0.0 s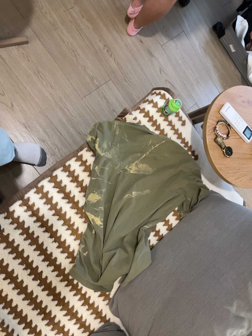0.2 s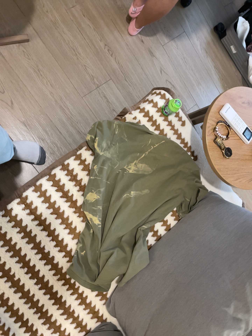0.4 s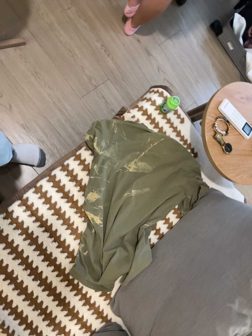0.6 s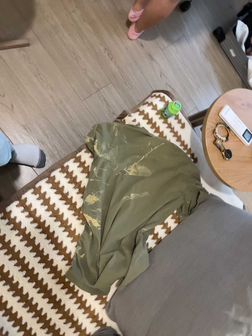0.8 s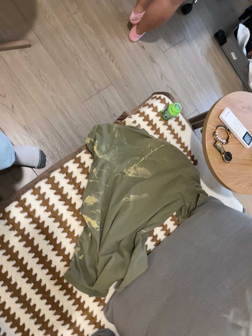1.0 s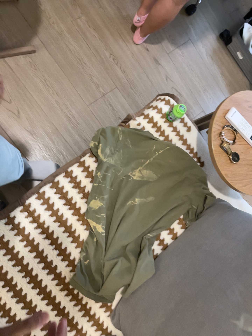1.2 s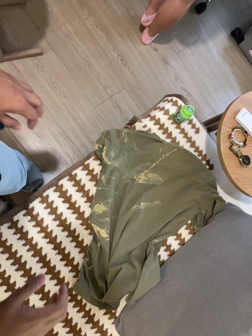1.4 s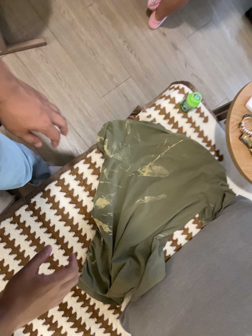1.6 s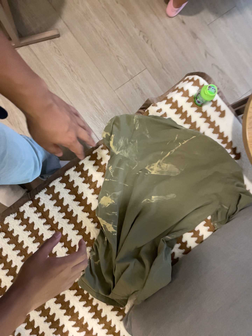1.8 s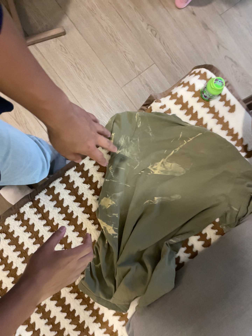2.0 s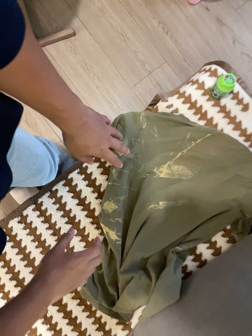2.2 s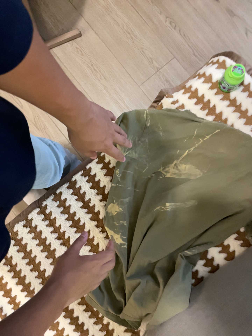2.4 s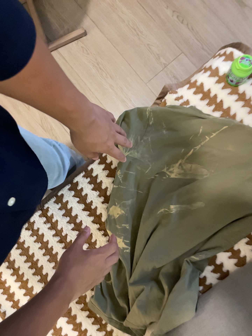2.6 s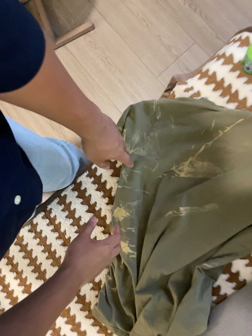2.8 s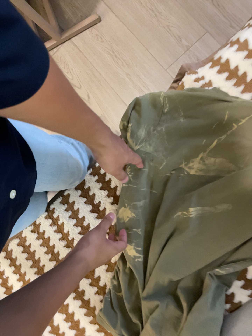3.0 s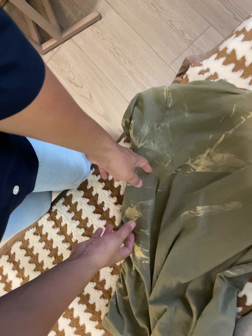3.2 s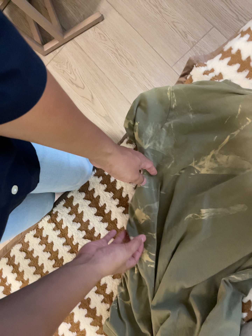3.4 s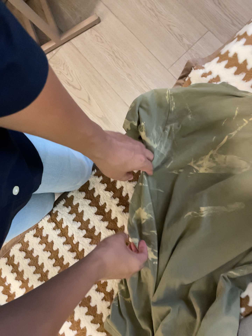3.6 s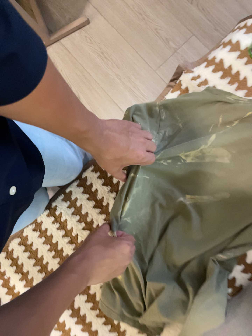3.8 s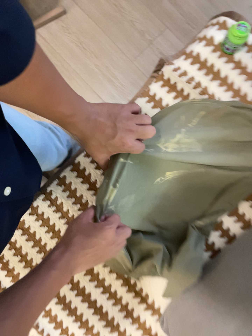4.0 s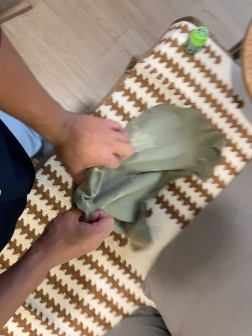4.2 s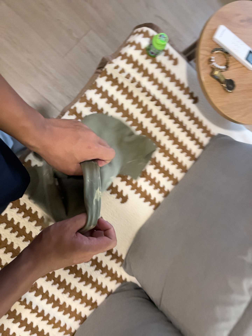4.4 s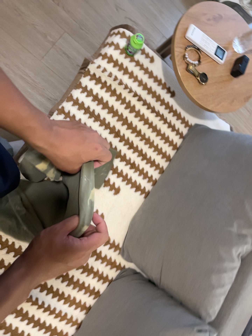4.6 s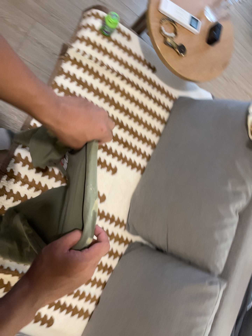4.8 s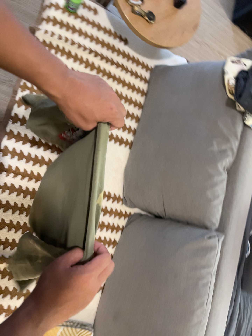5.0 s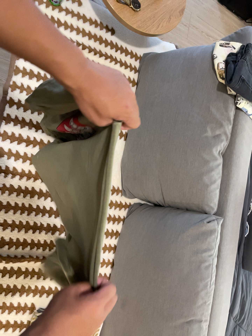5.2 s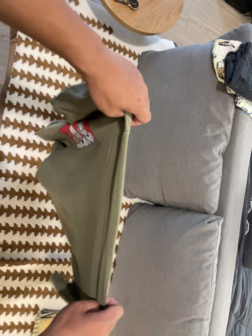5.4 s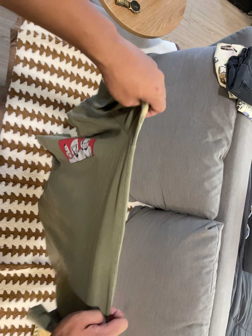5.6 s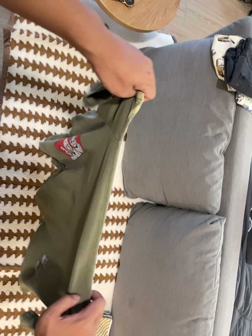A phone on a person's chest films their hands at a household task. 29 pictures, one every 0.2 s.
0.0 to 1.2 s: The camera travels to its right, about 7 cm.
1.2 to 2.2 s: The camera pans to its left by about 20 degrees. It travels to its right and forward, about 30 cm.
2.2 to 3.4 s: The camera travels forward and to its right, about 16 cm, so what stands in front looms larger.
3.4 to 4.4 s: The camera pans to its right by about 35 degrees. It travels backward and to its left, about 50 cm. It rolls about its line of sight by about 15 degrees, and the scene rotates counterclockwise.
4.4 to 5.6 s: The camera travels backward, about 7 cm, so what stands in front gets smaller. Its aim tips toward the bottom of its view by about 15 degrees, and the scene shifts upward. It rolls about its line of sight by about 25 degrees, and the scene rotates counterclockwise.
The film runs forward here.
